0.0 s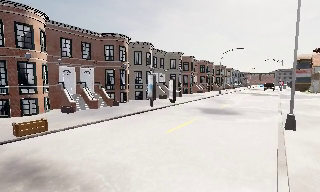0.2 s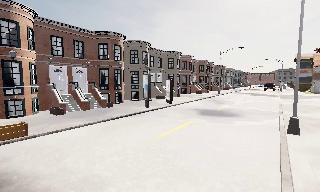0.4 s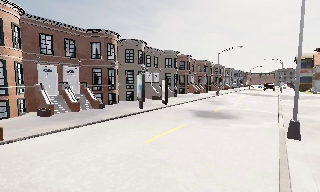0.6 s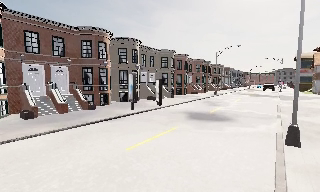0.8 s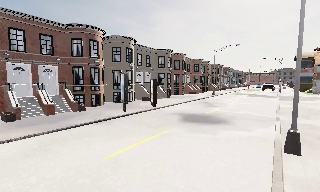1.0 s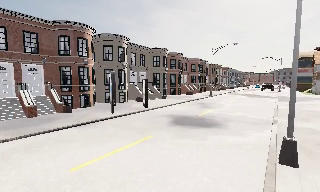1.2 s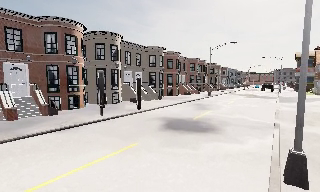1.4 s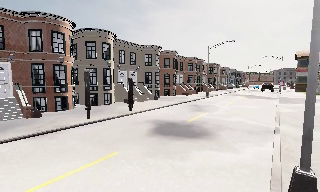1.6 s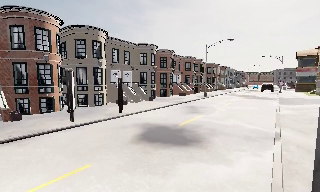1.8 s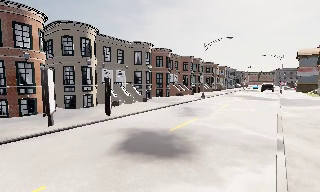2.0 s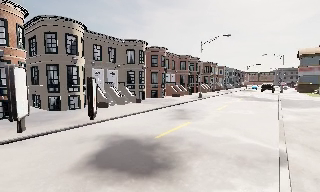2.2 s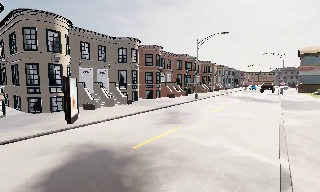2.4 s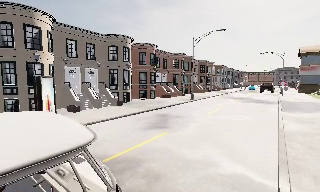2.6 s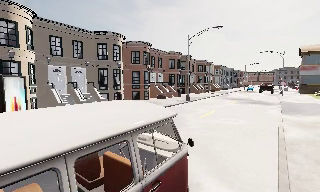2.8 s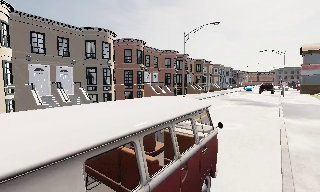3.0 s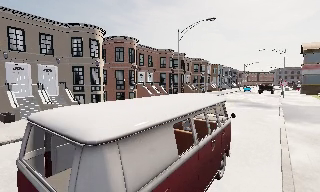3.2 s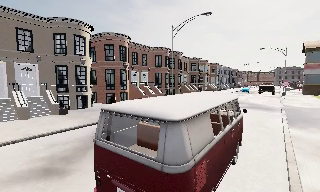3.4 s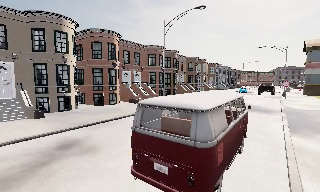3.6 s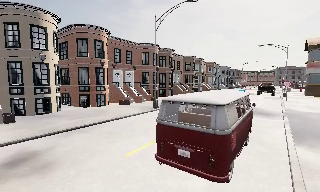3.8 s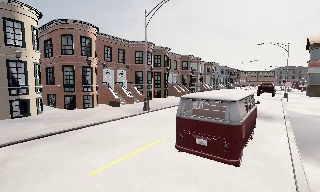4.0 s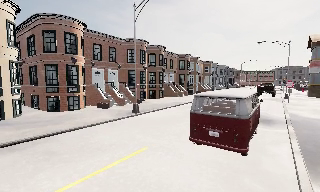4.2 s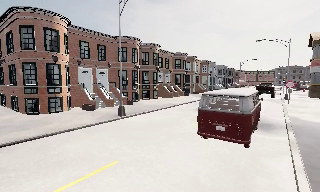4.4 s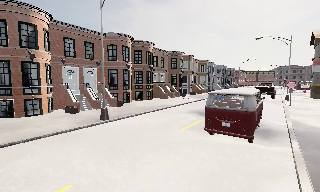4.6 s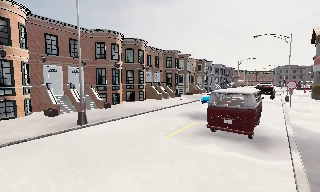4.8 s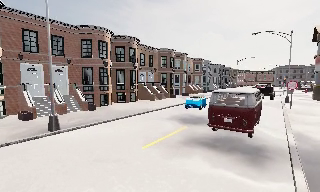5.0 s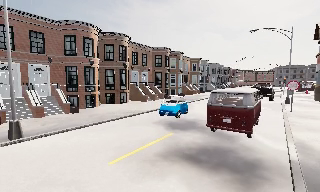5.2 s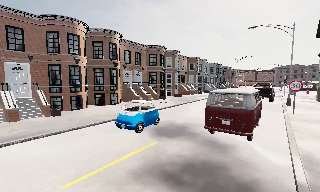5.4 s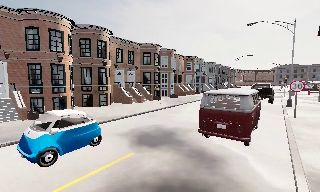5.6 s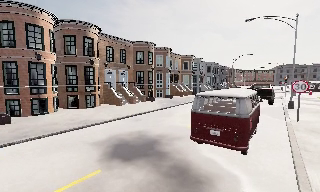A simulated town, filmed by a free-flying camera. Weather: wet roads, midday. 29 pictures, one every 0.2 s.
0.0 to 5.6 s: The camera travels forward and to its right, about 30 m, so what stands in front looms larger.
The film runs forward here.
